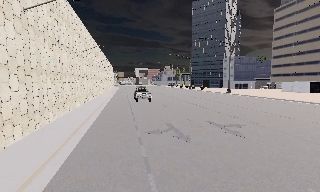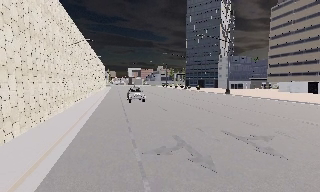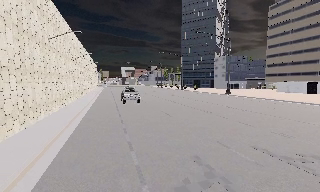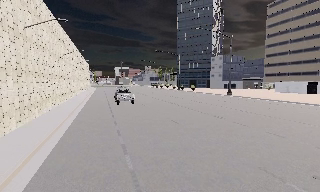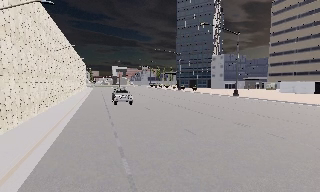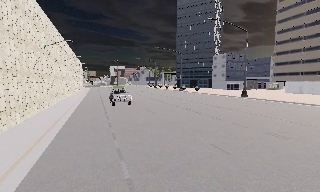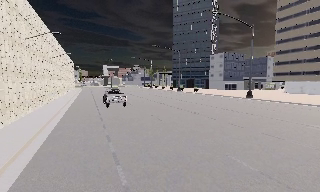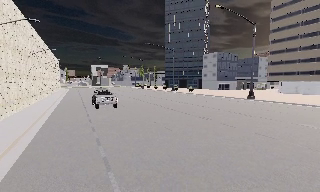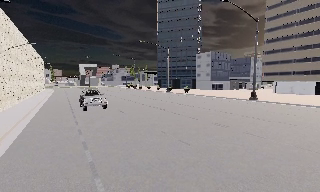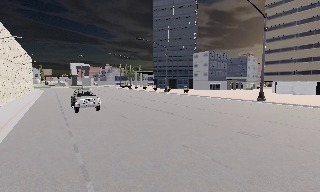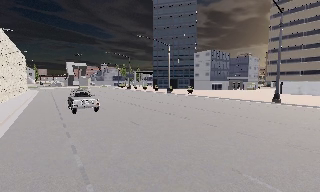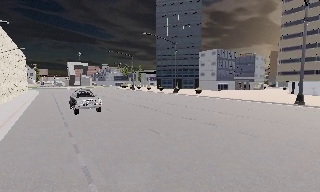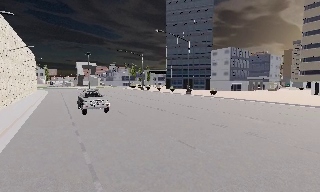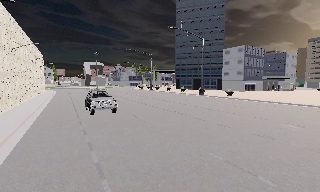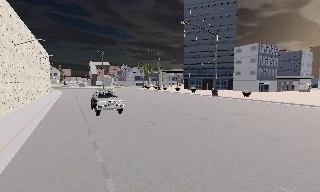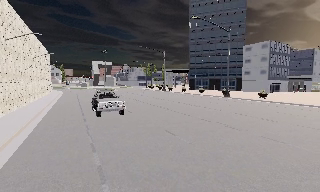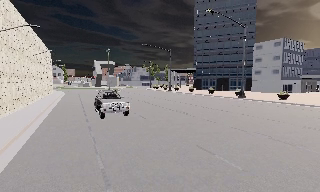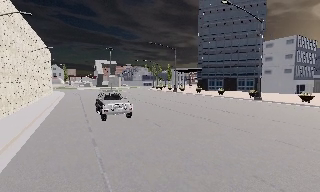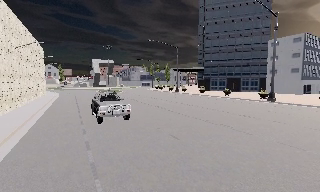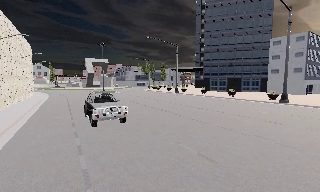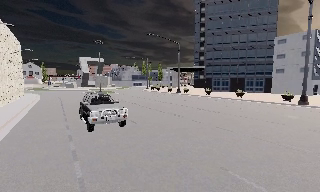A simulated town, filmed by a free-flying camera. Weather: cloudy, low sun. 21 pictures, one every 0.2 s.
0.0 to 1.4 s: The camera pans to its right, which is clockwise from overhead, by about 15 degrees. It travels forward, about 16 m, so what stands in front looms larger.
1.4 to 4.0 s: The camera travels forward and to its left, about 30 m, so what stands in front looms larger.
The film runs backward here.
